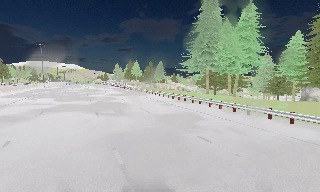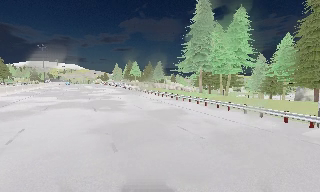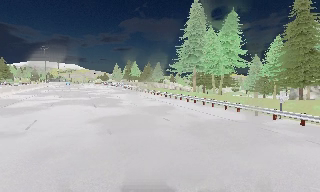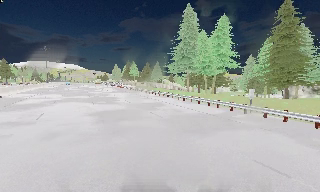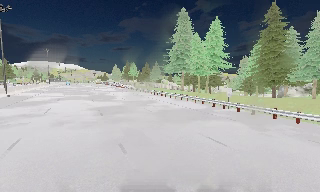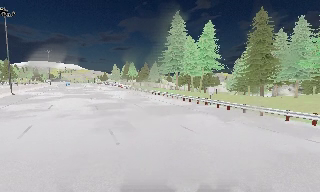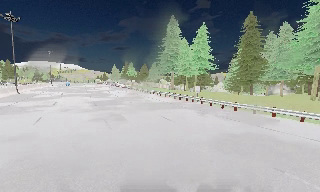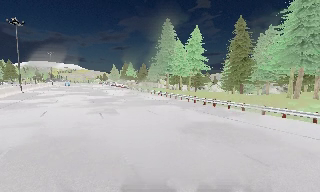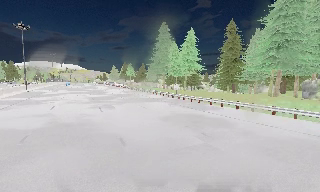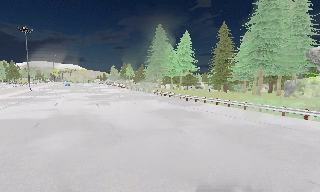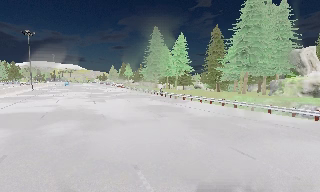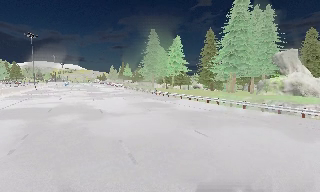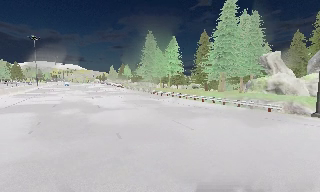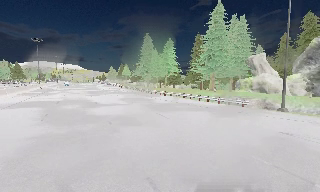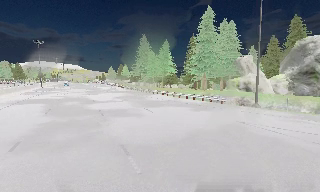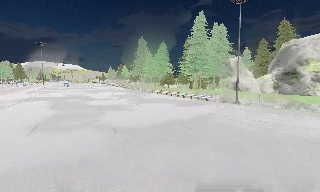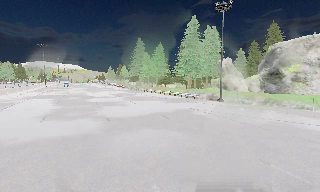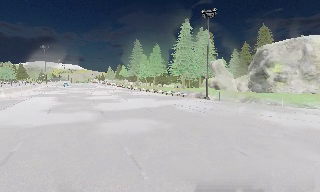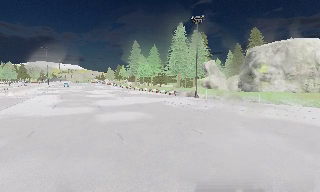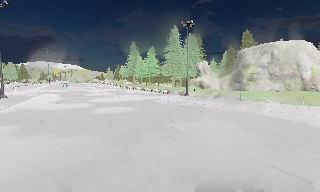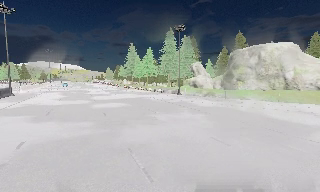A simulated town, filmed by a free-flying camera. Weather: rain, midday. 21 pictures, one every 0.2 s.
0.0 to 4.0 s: The camera travels backward and to its right, about 45 m, so what stands in front gets smaller.
The film runs backward here.
